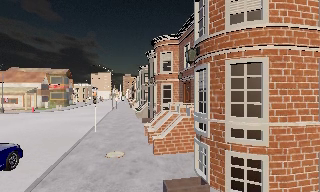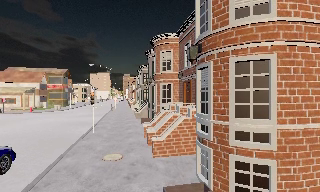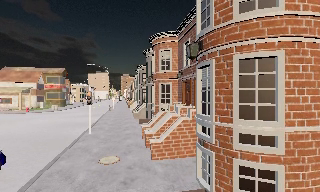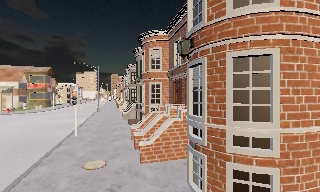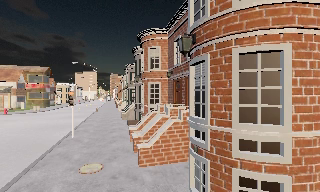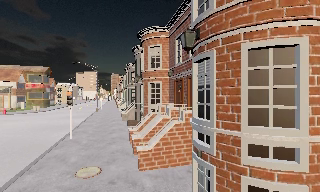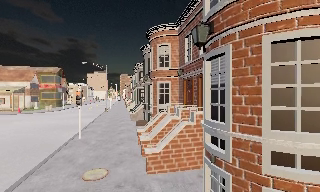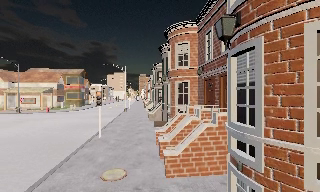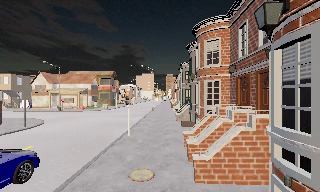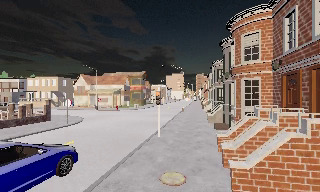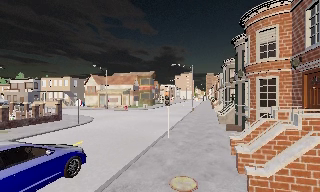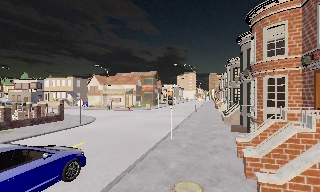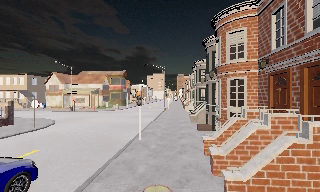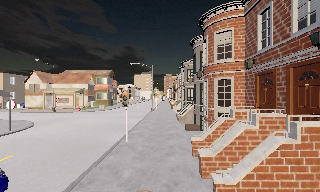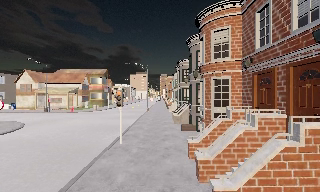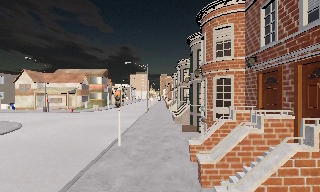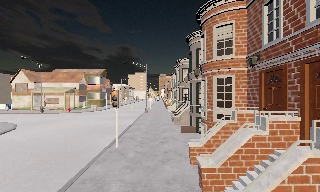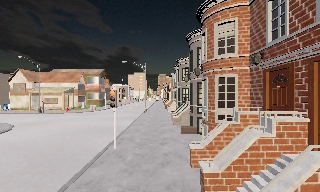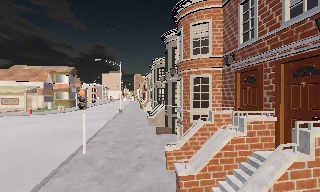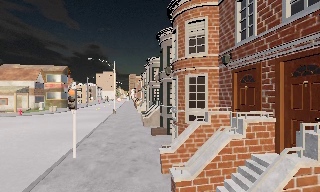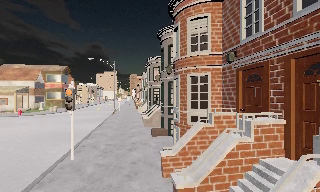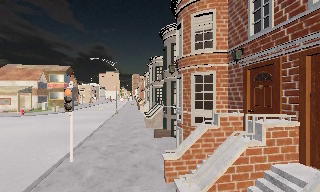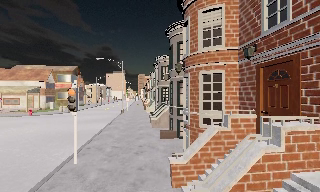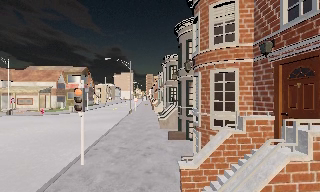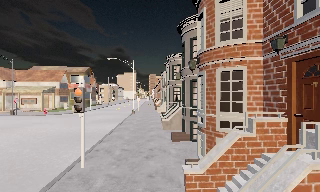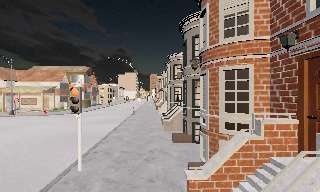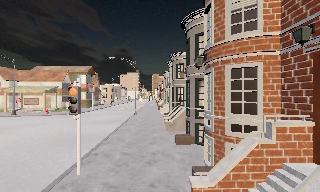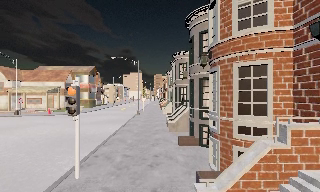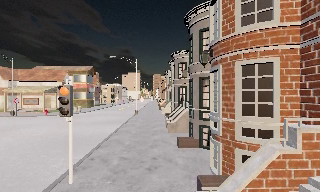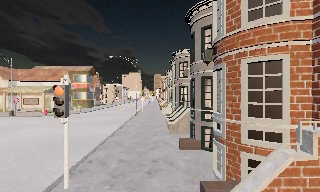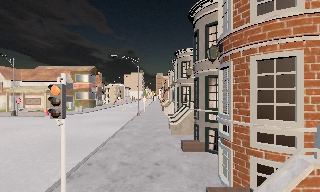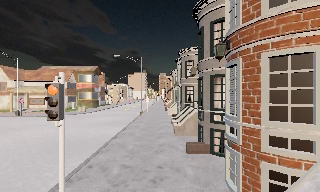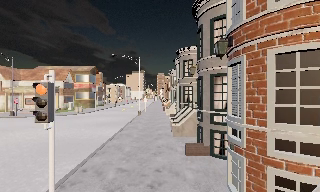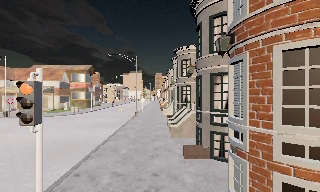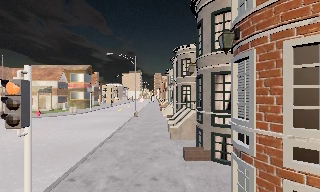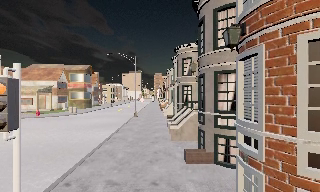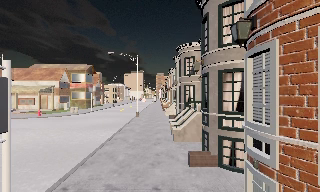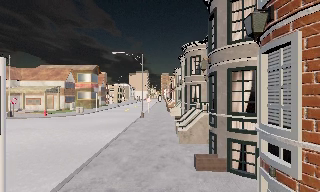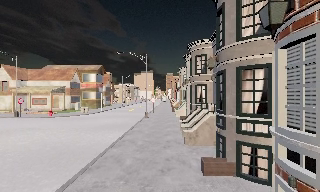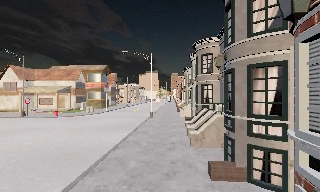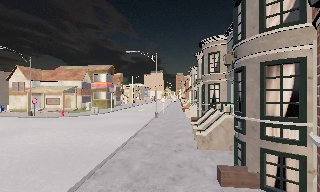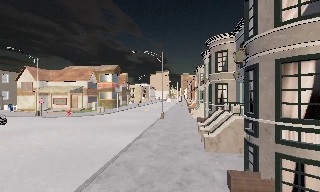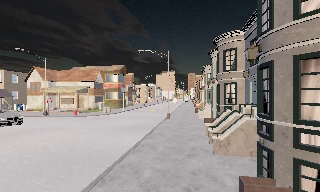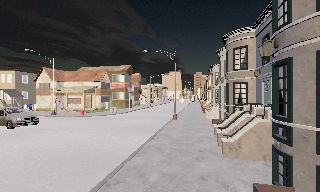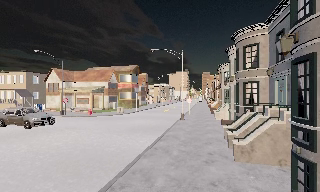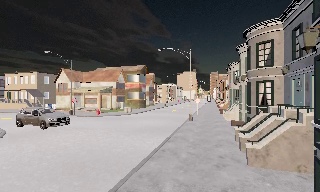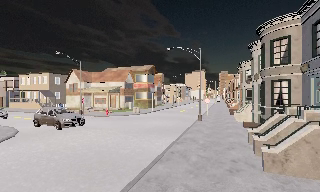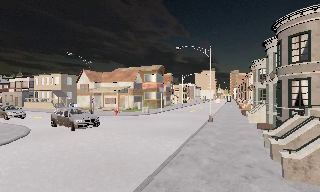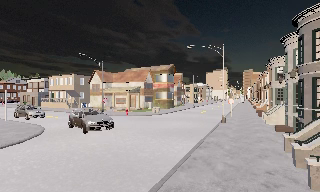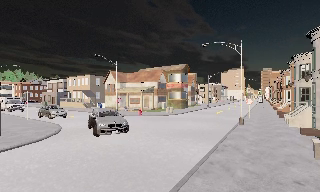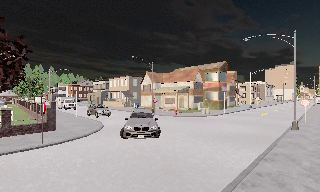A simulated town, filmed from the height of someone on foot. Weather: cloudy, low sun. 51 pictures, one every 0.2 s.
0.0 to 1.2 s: The camera travels forward, about 1.5 m, so what stands in front looms larger.
1.2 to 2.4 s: The camera pans to its left, which is counterclockwise from overhead, by about 20 degrees. It travels forward, about 1.5 m, so what stands in front looms larger.
2.4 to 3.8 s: The camera swings to its right by about 15 degrees, and the scene slides to the left. It travels forward, about 2 m, so what stands in front looms larger.
3.8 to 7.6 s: The camera pans to its left, which is counterclockwise from overhead, by about 15 degrees. It travels forward, about 5 m, so what stands in front looms larger.
7.6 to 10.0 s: The camera pans to its left, which is counterclockwise from overhead, by about 40 degrees. It travels forward, about 3 m.
The film runs forward here.
